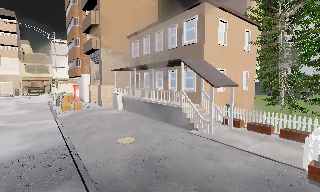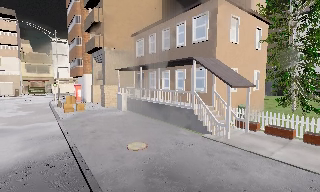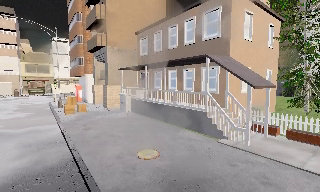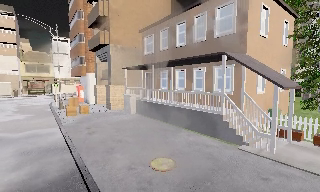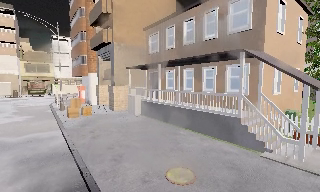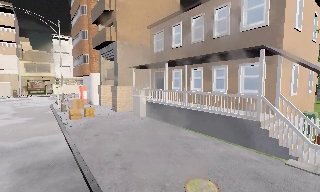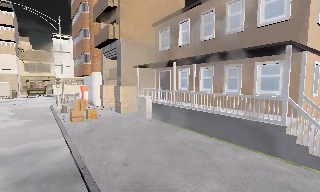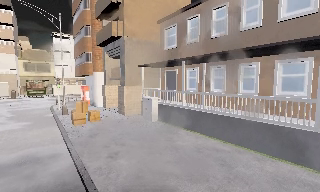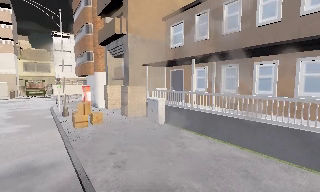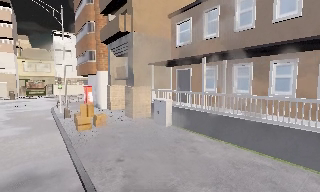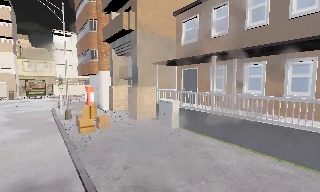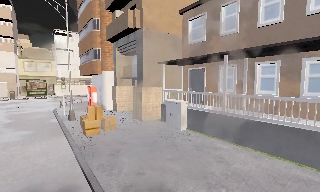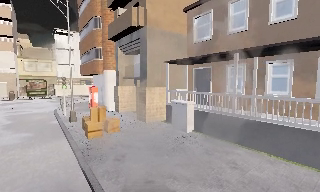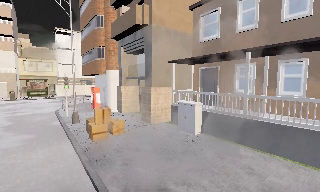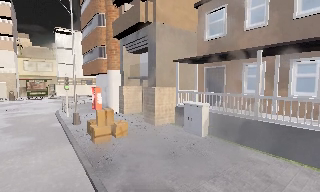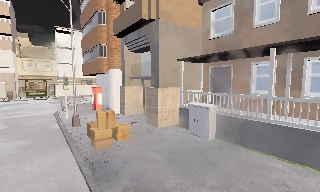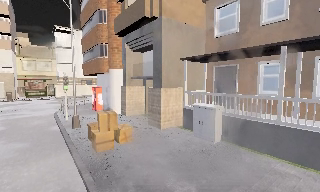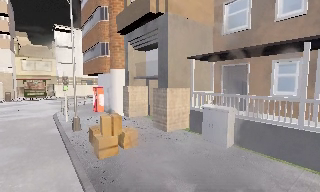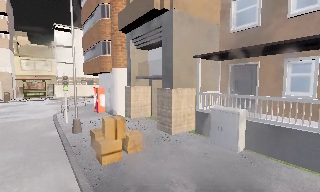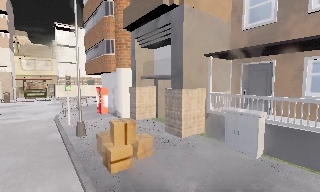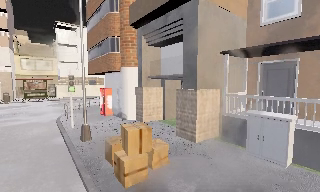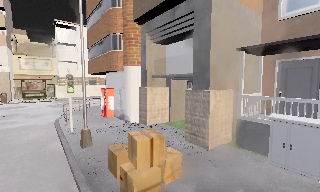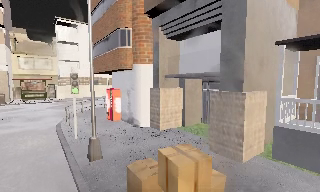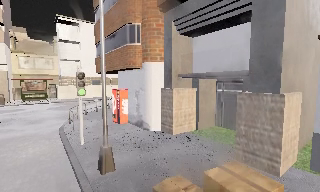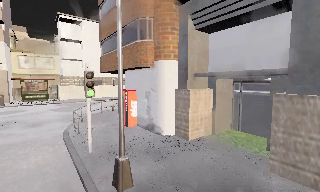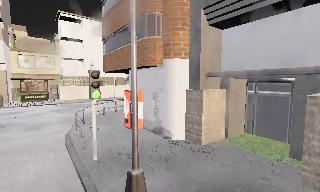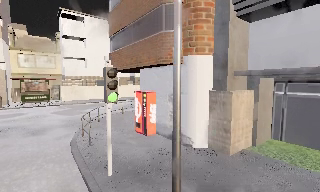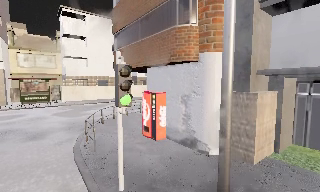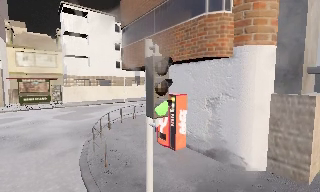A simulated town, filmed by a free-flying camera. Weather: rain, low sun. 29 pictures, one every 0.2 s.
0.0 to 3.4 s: The camera travels forward and to its left, about 10 m, so what stands in front looms larger. It loses speed.
3.4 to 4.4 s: The camera travels forward and to its left, about 3.5 m, so what stands in front looms larger. It gains speed.
4.4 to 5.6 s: The camera travels forward and to its left, about 6 m, so what stands in front looms larger.
The film runs forward here.
